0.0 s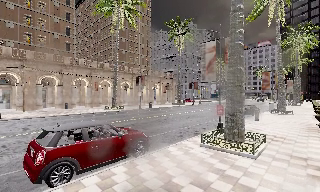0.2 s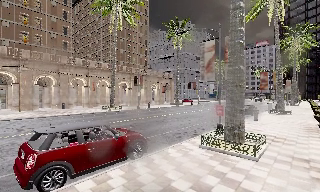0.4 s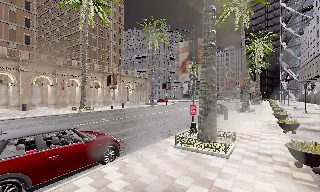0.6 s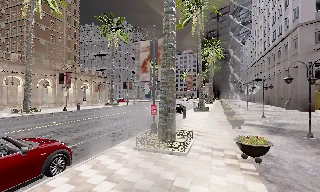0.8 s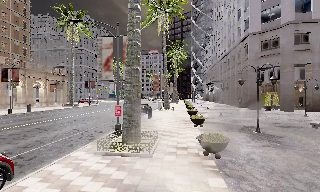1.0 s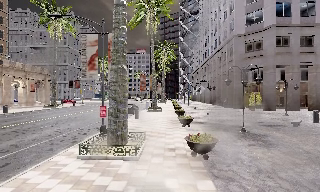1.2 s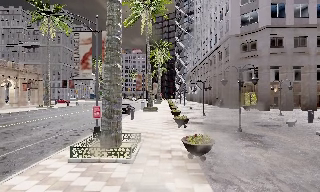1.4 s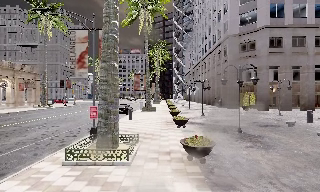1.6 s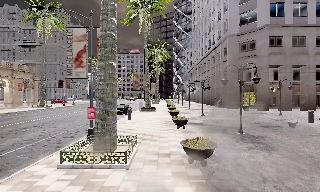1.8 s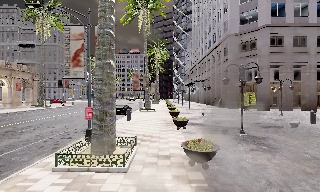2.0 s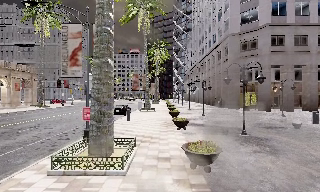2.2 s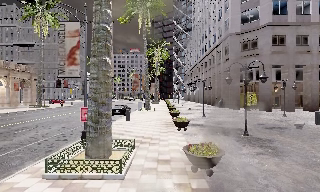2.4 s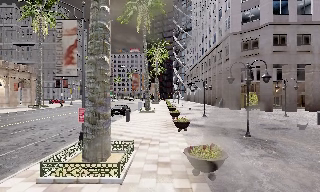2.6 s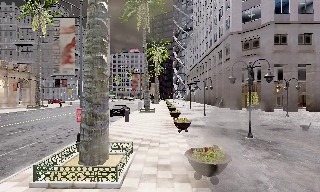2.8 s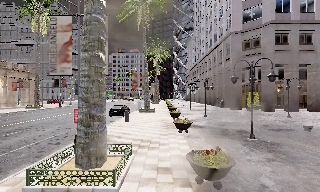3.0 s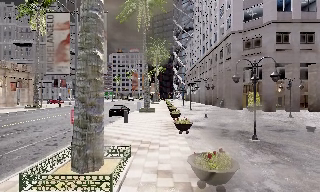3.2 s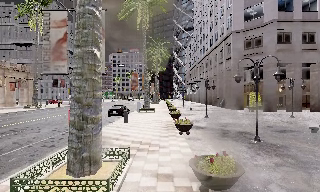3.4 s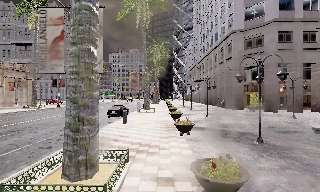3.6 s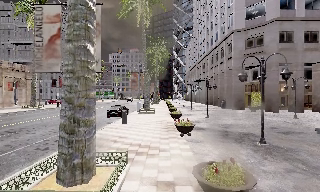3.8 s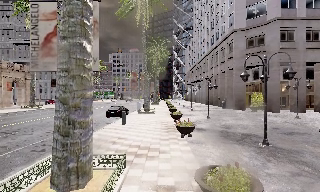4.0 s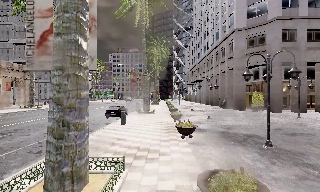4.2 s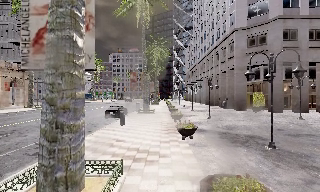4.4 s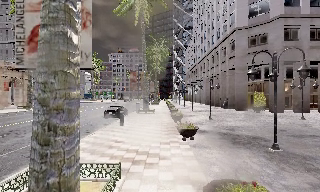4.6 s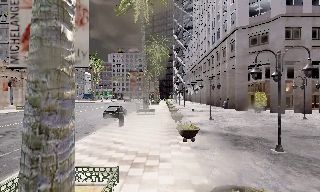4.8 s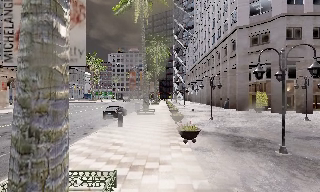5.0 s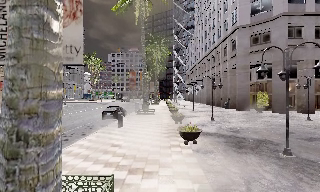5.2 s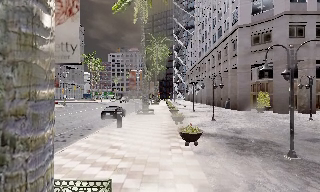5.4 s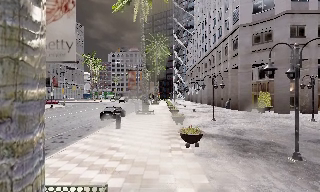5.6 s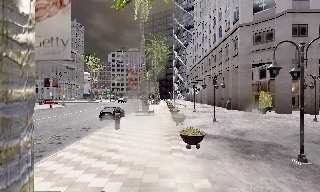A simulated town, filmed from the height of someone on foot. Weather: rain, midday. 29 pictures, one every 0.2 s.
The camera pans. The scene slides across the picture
to the left.
The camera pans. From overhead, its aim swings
clockwise.
0.0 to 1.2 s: The scene slides to the left, as the camera pans about 40 degrees to its right. It travels forward, about 1.5 m.
1.2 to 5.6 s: The camera travels forward, about 5 m, so what stands in front looms larger.
The film runs forward here.
